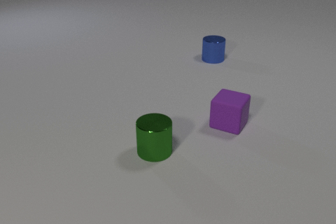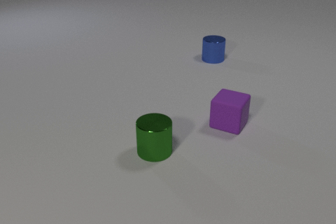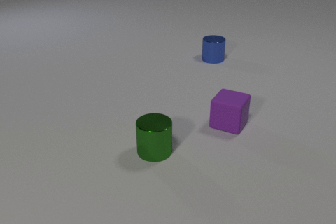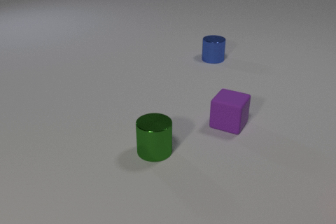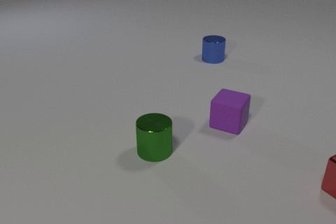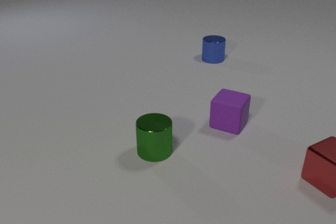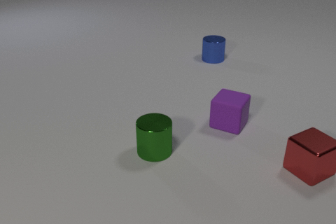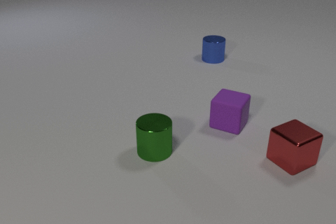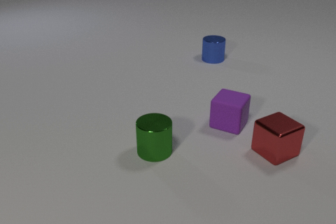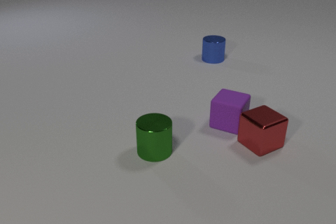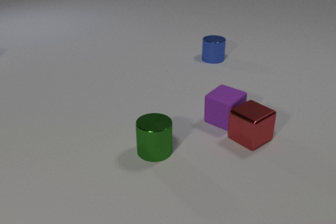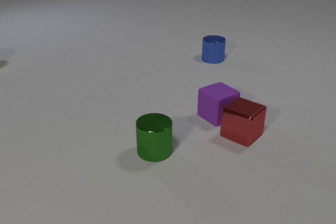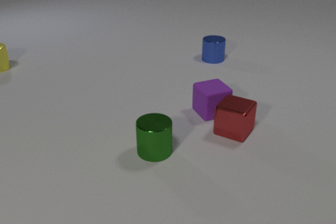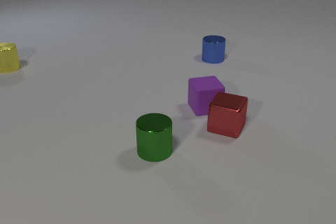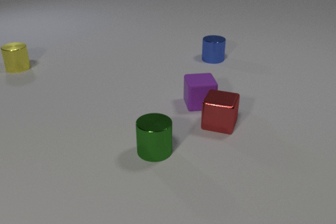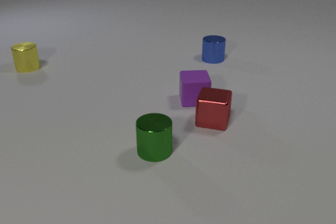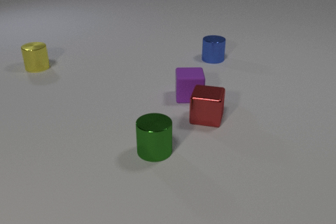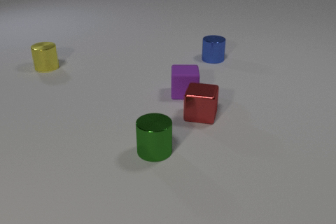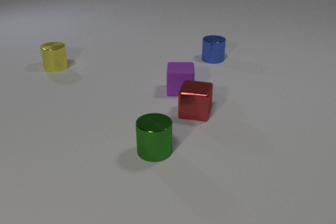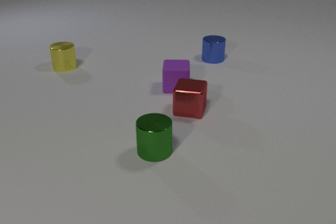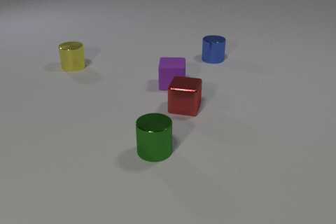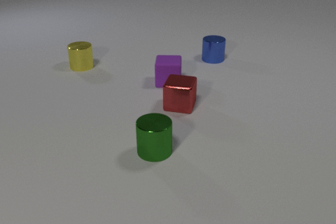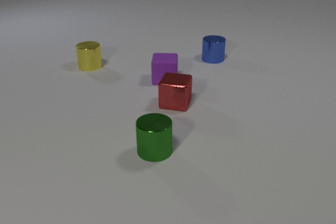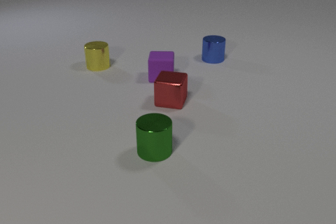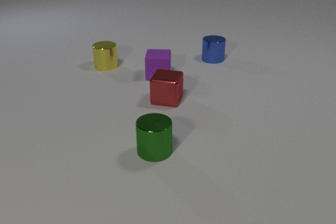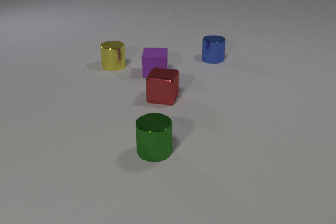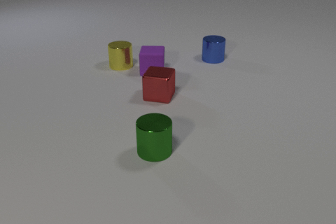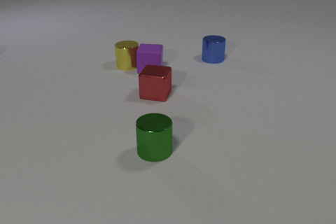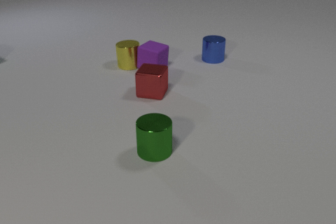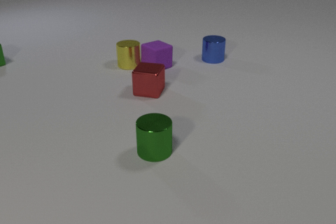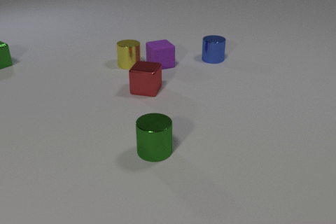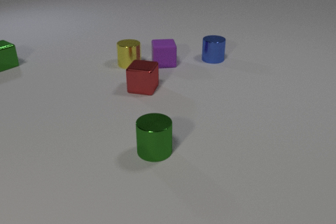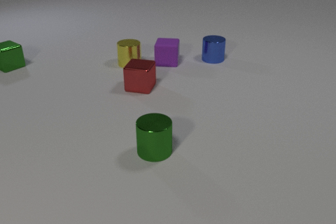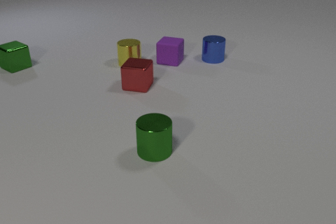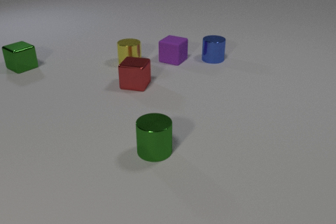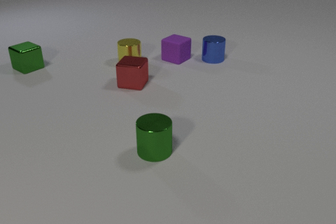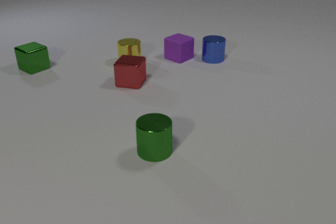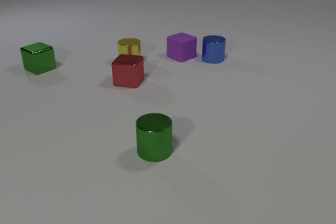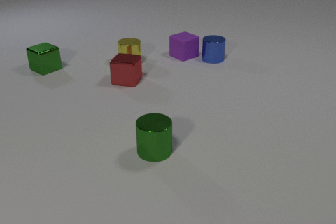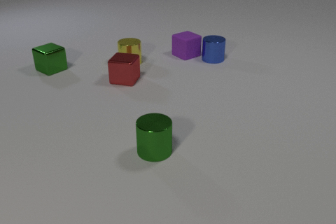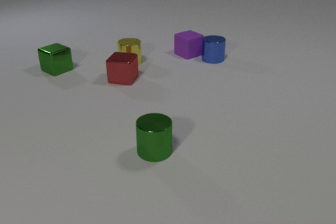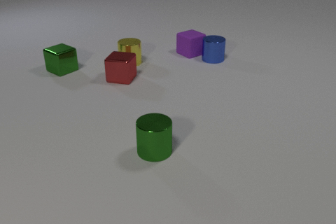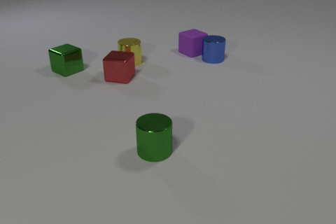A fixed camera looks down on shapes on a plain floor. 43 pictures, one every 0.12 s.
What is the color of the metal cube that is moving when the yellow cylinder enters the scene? red.
What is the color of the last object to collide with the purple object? yellow.
What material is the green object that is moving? metal.
0.00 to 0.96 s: The red metal cube comes in at the right edge, slides to the left and away from the camera.
0.96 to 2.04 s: The red metal cube slides to the left and away from the camera, spins so that its near face slides to the right, counterclockwise seen from above. The purple rubber cube slides away from the camera and to the left, spins clockwise seen from above by about 60 degrees, its near face sliding to the left. The yellow metal cylinder comes in at the left edge, slides to the right. The red metal cube and the purple rubber cube collide.
2.04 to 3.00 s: The red metal cube slides to the left and away from the camera. The purple rubber cube slides away from the camera and to the left. The yellow metal cylinder slides to the right.
3.00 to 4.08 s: The red metal cube slides away from the camera and to the left. The purple rubber cube slides away from the camera and to the right, spins so that its near face slides to the left, clockwise seen from above. The green metal cube comes in at the left edge, slides to the right and toward the camera. The yellow metal cylinder slides to the right. The purple rubber cube and the yellow metal cylinder collide.
4.08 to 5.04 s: The red metal cube slides away from the camera and to the left. The purple rubber cube slides away from the camera and to the right, spins so that its near face slides to the left, clockwise seen from above. The green metal cube slides to the right and toward the camera.
